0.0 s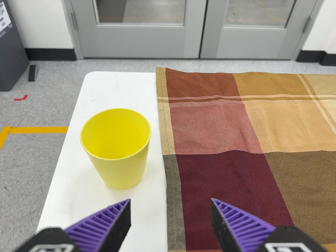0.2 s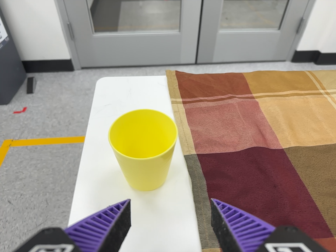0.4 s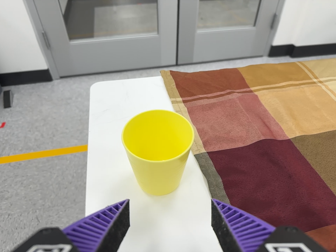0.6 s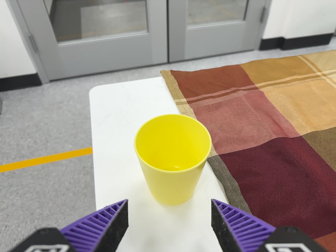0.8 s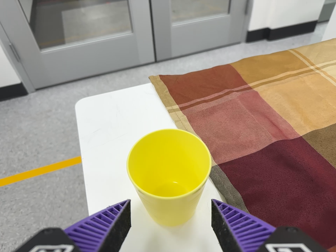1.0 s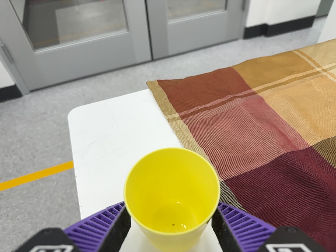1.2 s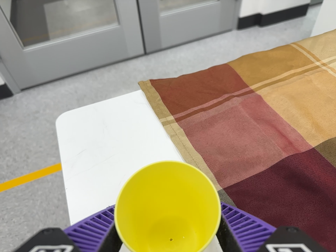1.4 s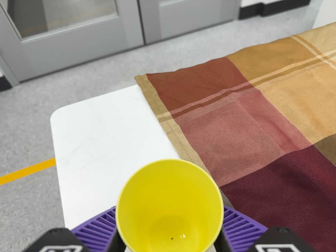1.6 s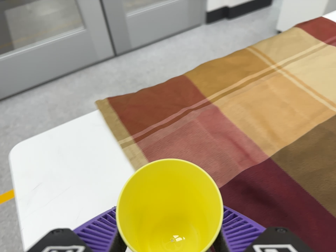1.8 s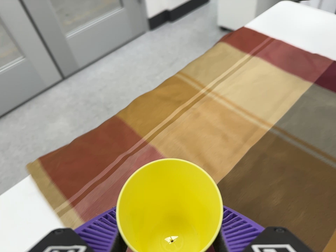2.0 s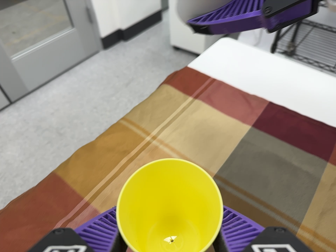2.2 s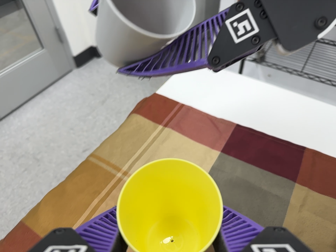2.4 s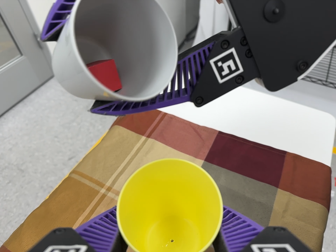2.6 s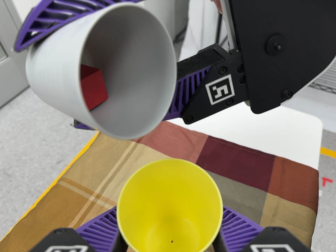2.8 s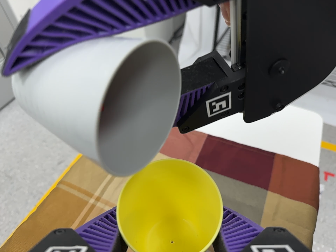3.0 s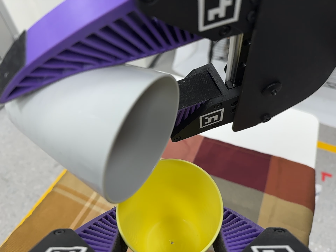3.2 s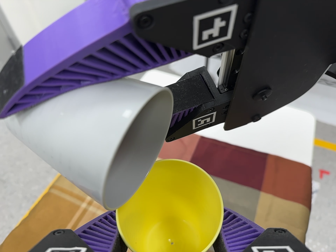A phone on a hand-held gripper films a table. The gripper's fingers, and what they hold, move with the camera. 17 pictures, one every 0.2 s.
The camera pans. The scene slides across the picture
to the left.
The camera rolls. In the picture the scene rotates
counterclockwise.
0.0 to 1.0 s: The camera travels to its left and forward, about 12 cm. It rolls about its line of sight by about 15 degrees, and the scene rotates counterclockwise.
1.0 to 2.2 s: The camera pans to its right by about 25 degrees. It travels toward the top of its view and to its right, about 26 cm, so close, fixed things drift downward. It rolls about its line of sight by about 30 degrees, and the scene rotates counterclockwise.
2.2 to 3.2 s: The camera travels toward the top of its view, about 5 cm, so close, fixed things drift downward.
The film runs forward here.
